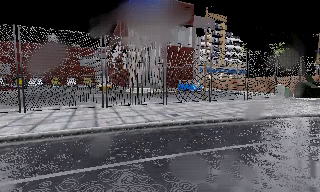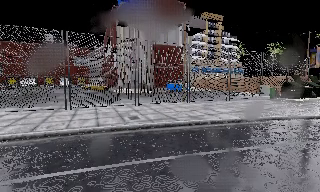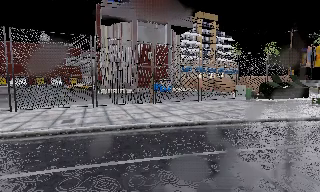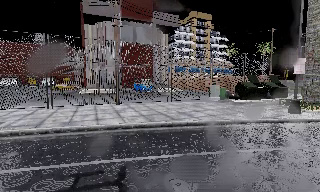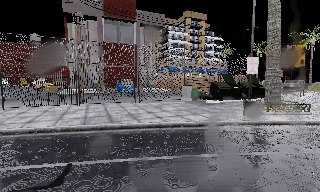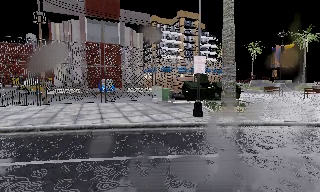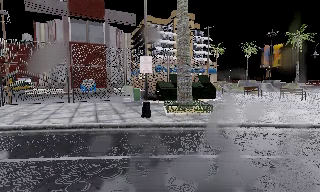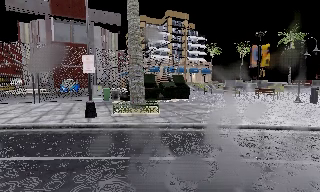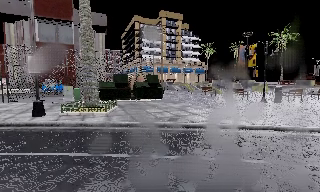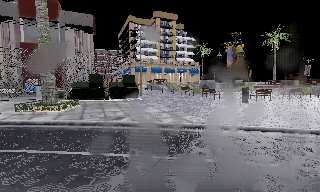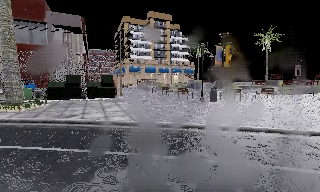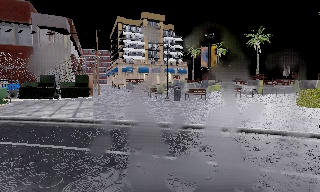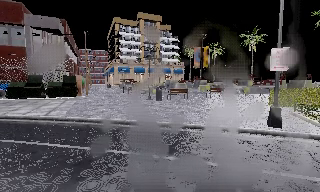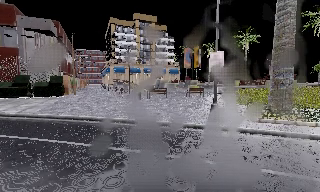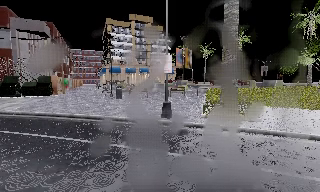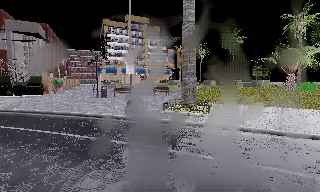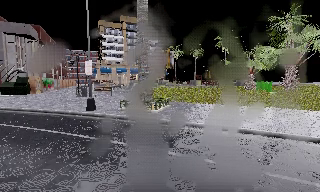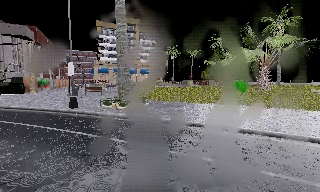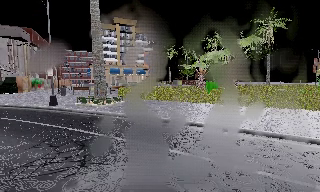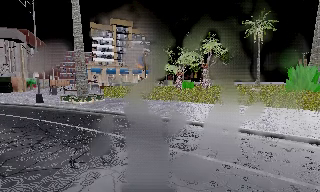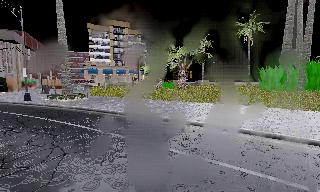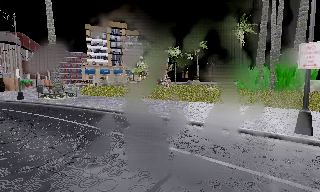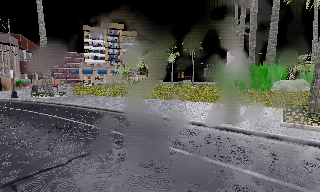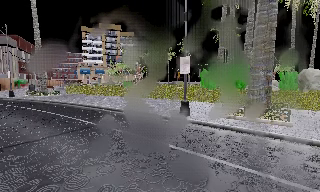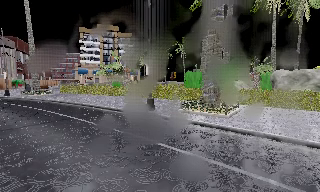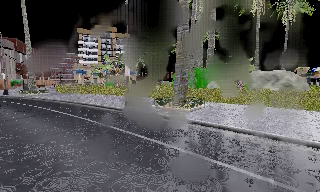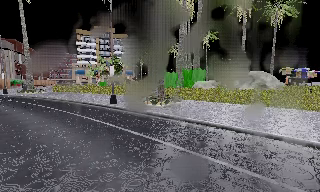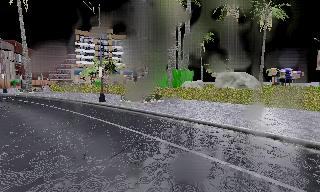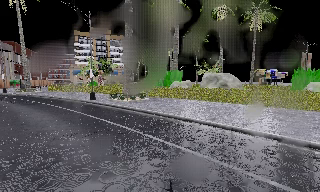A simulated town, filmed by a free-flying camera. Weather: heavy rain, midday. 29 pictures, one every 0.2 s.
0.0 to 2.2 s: The camera travels to its right, about 25 m, so close, fixed things drift to the left.
2.2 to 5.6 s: The camera travels to its right and backward, about 35 m, so close, fixed things drift to the left.
The film runs backward here.
